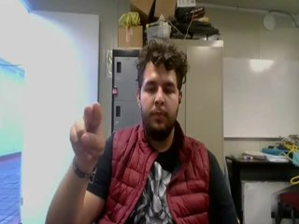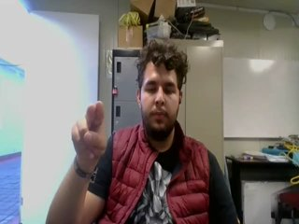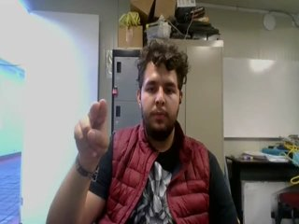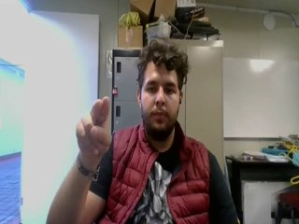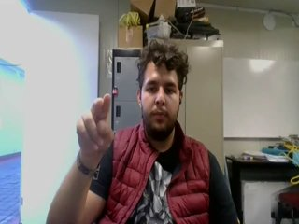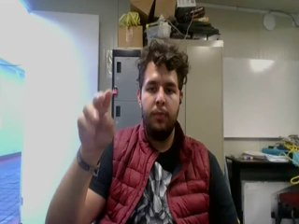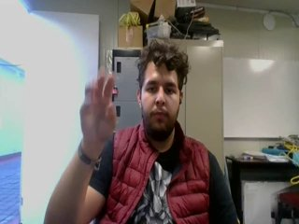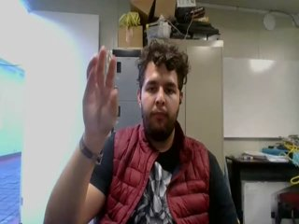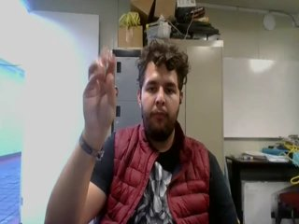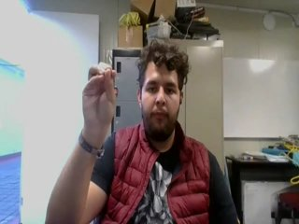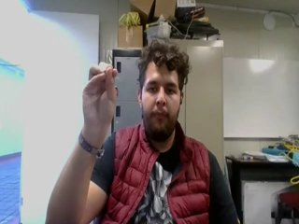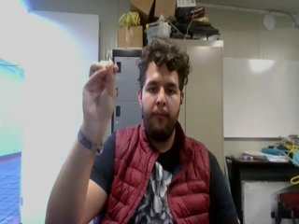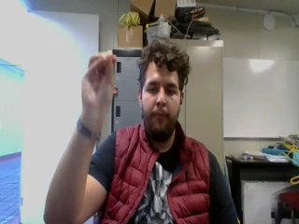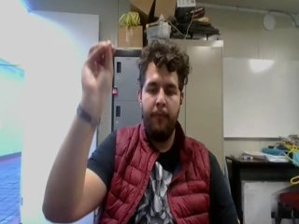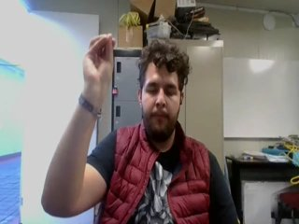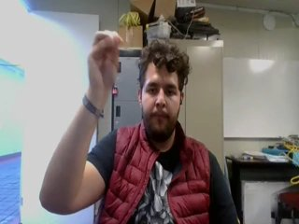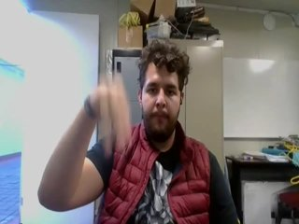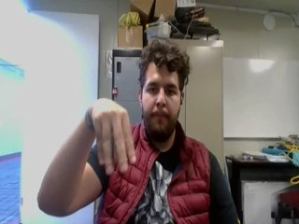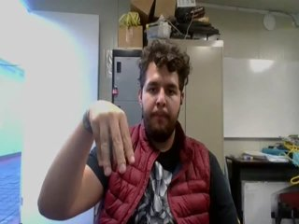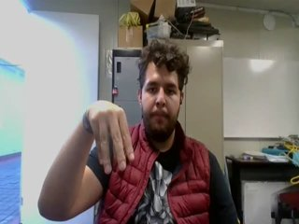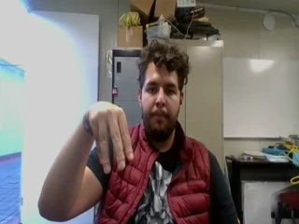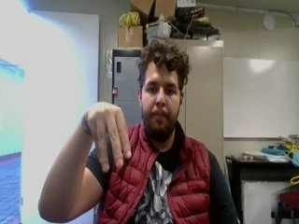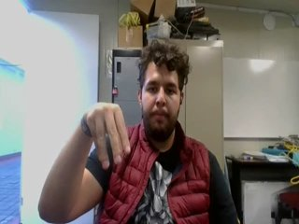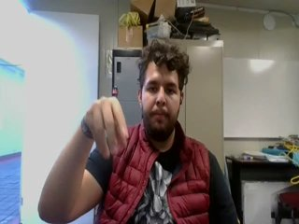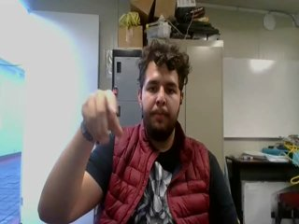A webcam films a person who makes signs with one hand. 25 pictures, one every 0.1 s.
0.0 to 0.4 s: Pointing with two fingers.
0.5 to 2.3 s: On the screen the hand sweeps downward. The name of the sign: Throw down.
